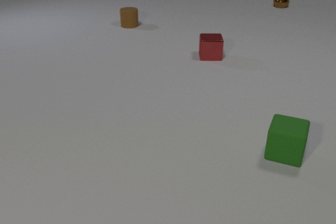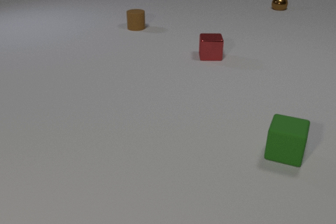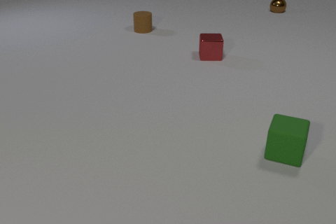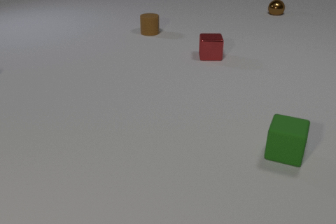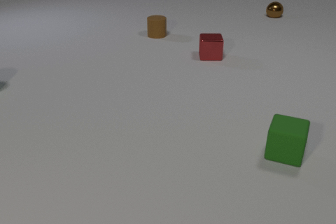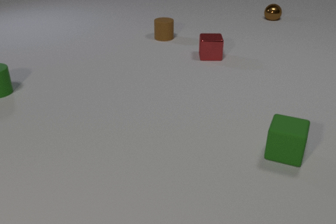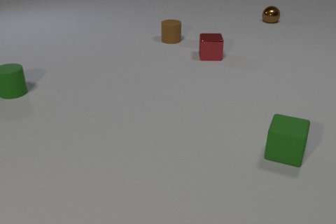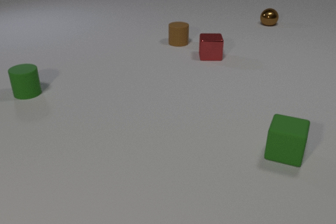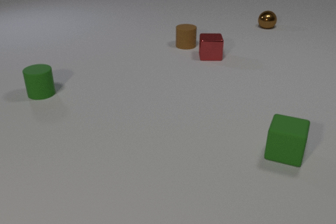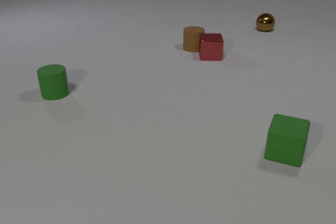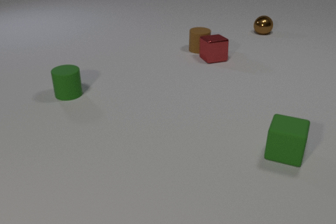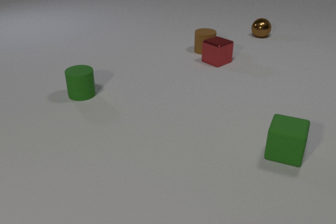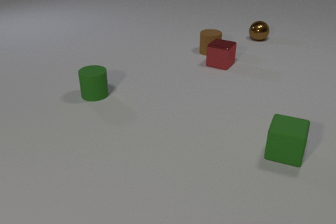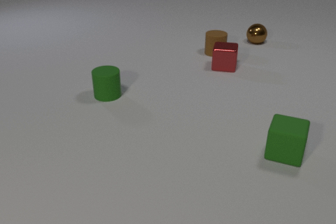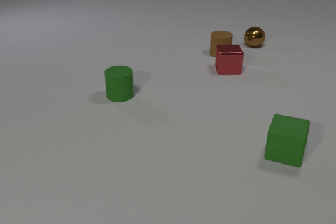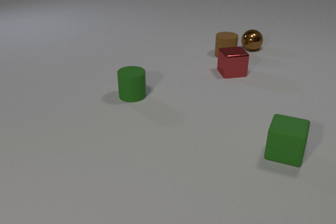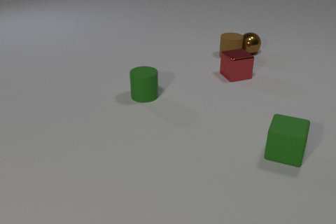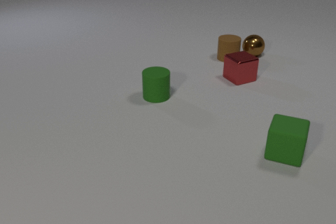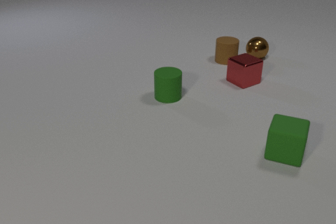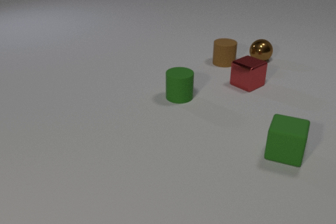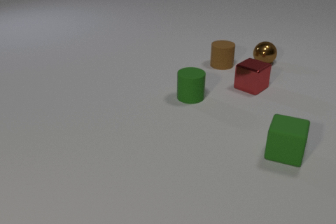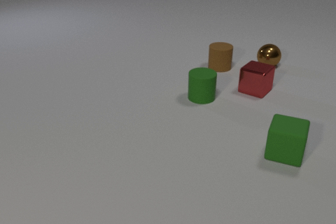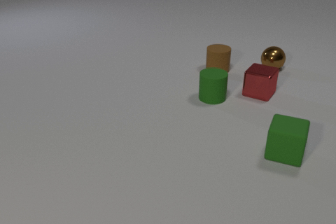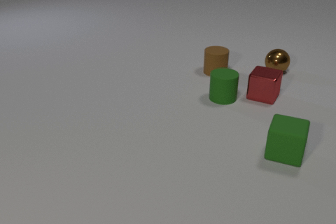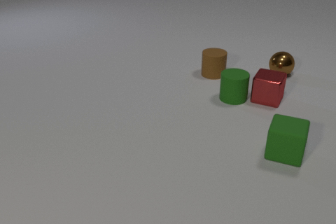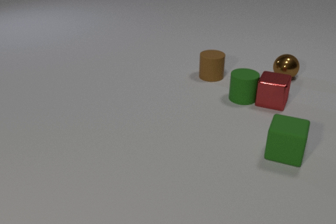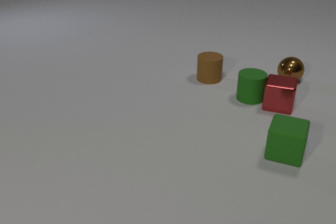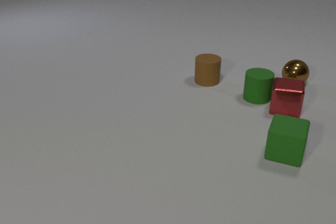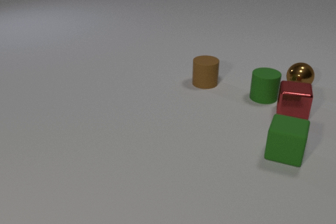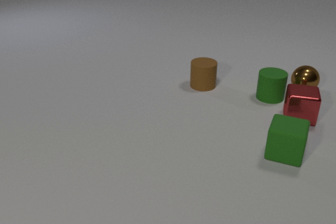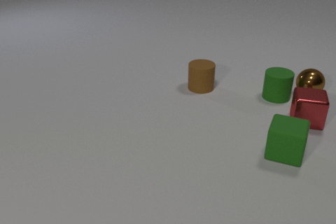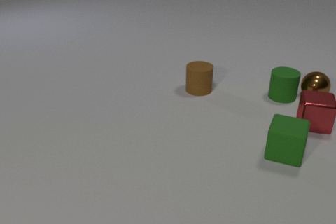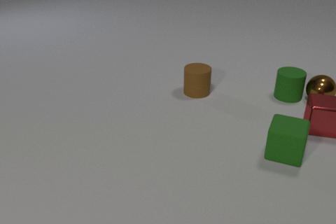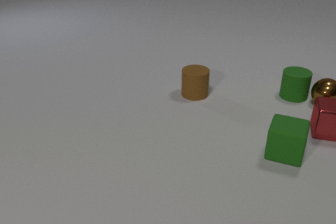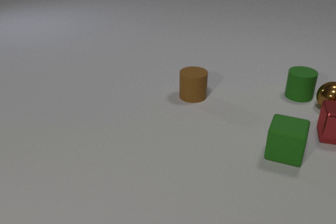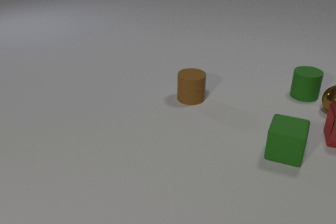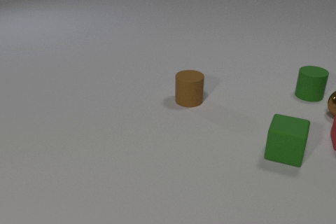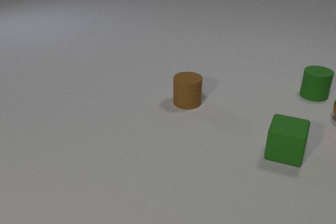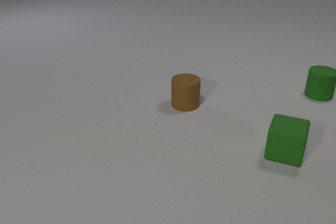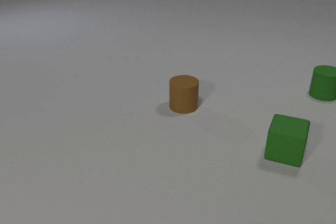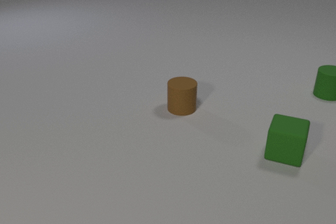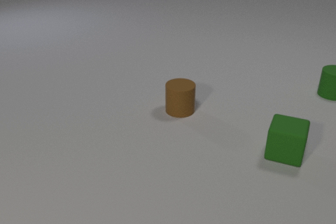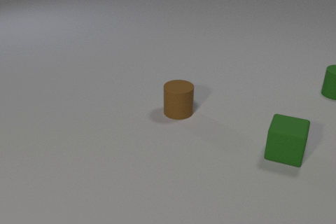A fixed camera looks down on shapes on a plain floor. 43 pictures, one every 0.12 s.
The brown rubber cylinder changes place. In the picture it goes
toward the camera.
The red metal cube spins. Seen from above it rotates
counterclockwise.
0.00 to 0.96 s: The brown rubber cylinder slides toward the camera and to the right. The brown metal sphere rolls toward the camera. The green rubber cylinder comes in at the left edge, slides to the right and toward the camera.
0.96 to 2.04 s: The brown rubber cylinder slides to the right and toward the camera. The red metal cube slides toward the camera and to the right, spins so that its near face slides to the right, counterclockwise seen from above. The brown metal sphere rolls toward the camera. The green rubber cylinder slides to the right. The brown rubber cylinder and the red metal cube collide. The brown rubber cylinder and the brown metal sphere collide.
2.04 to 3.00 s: The brown rubber cylinder slides toward the camera. The red metal cube slides toward the camera and to the right, spins so that its near face slides to the right, counterclockwise seen from above. The brown metal sphere rolls toward the camera and to the right. The green rubber cylinder slides to the right. The red metal cube and the green rubber cylinder collide.
3.00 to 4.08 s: The brown rubber cylinder slides toward the camera. The red metal cube slides to the right and toward the camera. The brown metal sphere rolls toward the camera and to the right. The green rubber cylinder slides to the right.
4.08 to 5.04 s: The brown rubber cylinder slides toward the camera and to the left. The red metal cube slides to the right and toward the camera, leaves at the right edge. The brown metal sphere rolls toward the camera and to the right, leaves at the right edge. The green rubber cylinder slides to the right and away from the camera.
What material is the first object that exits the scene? metal.
What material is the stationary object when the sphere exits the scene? rubber.
Are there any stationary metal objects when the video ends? no.
